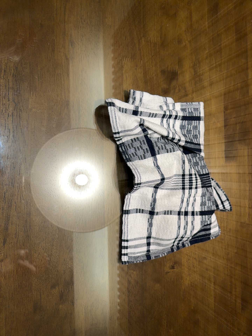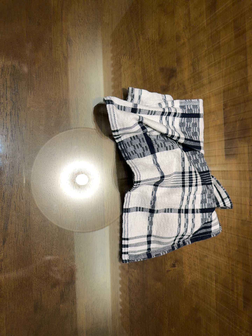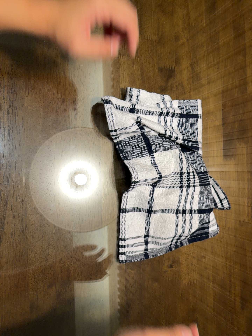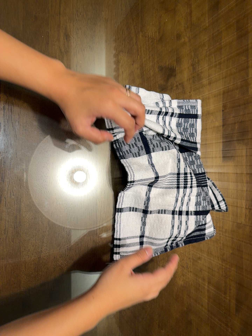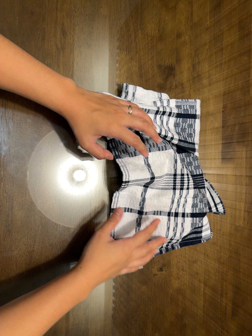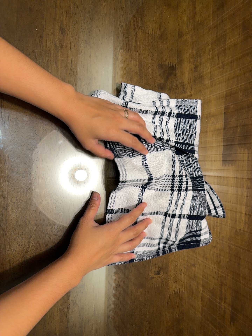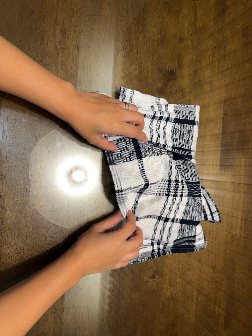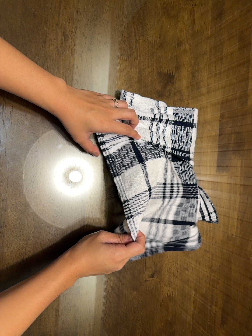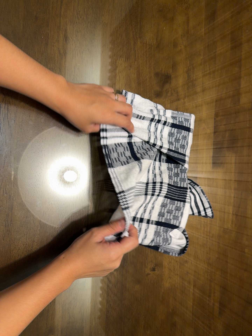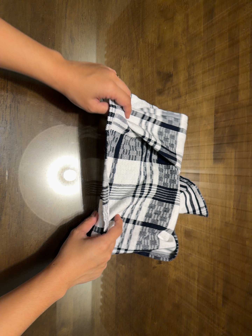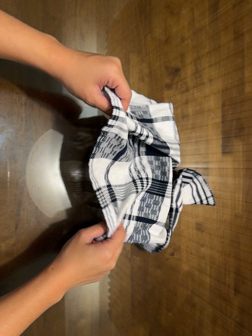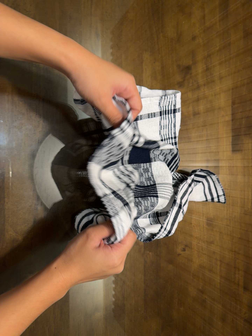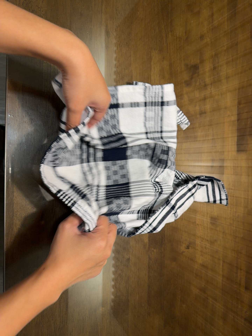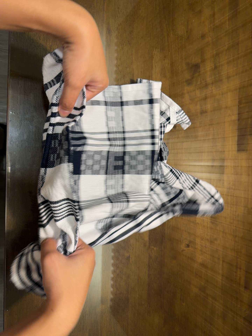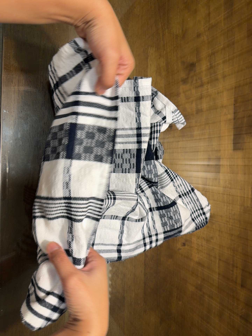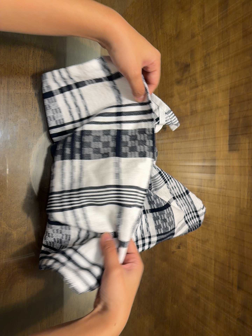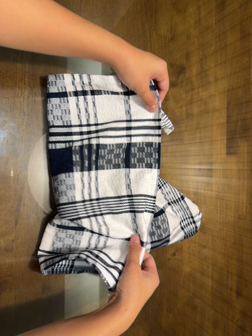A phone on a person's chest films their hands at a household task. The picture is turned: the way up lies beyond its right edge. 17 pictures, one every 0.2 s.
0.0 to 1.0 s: The camera shifts only a little, or ends up much as it began.
1.0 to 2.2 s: The camera travels to its left and backward, about 10 cm.
2.2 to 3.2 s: The camera shifts only a little, or ends up much as it began.
The film runs forward here.
